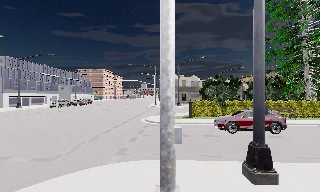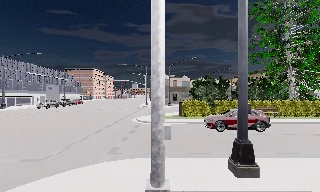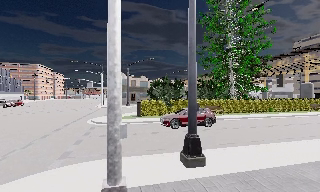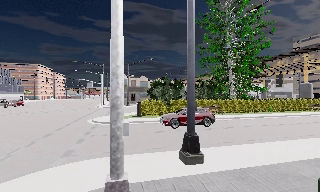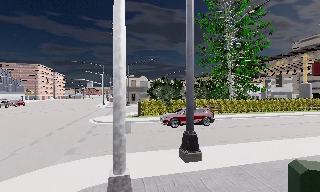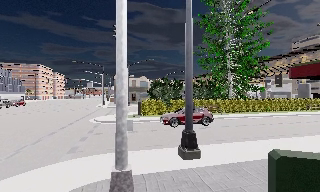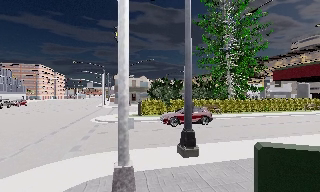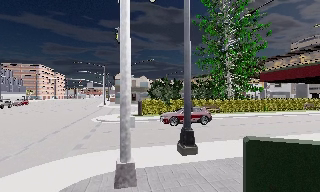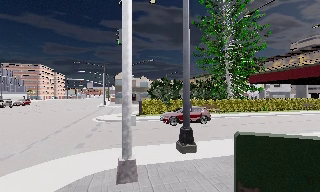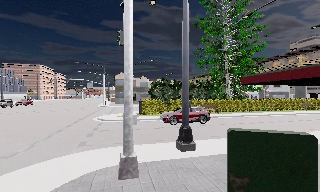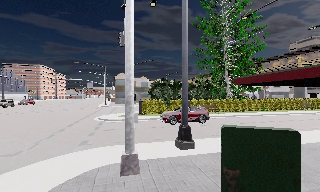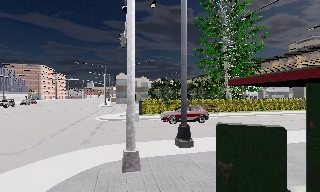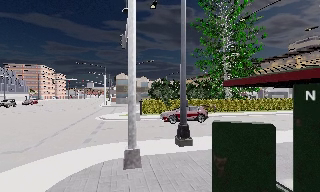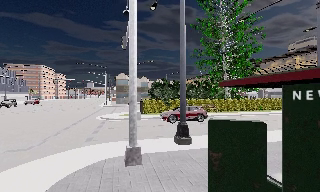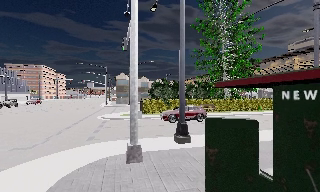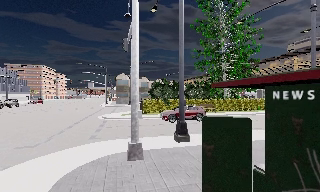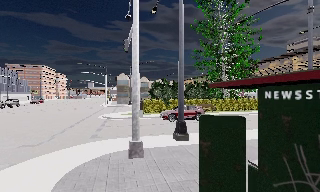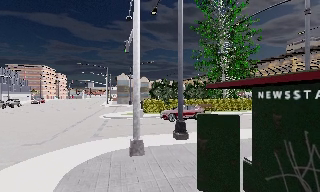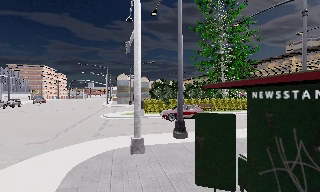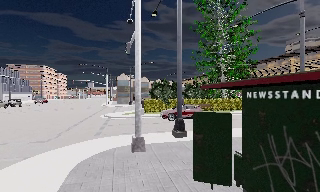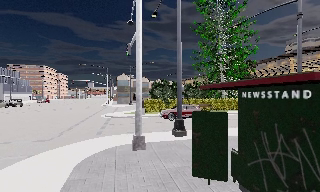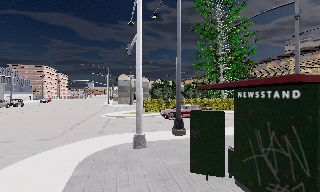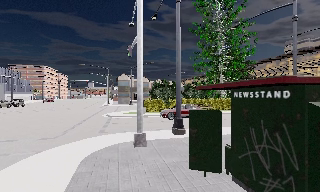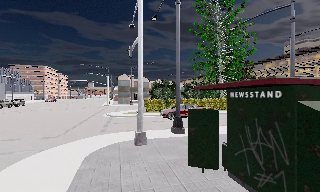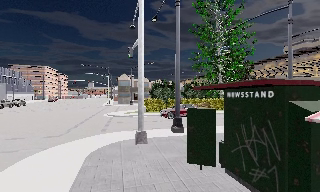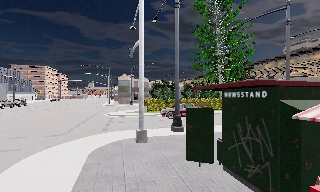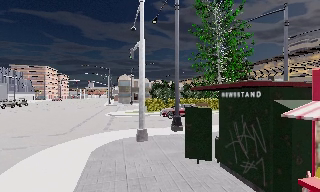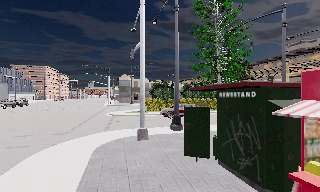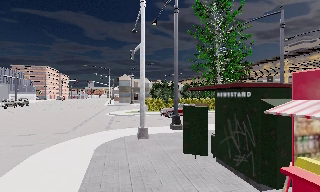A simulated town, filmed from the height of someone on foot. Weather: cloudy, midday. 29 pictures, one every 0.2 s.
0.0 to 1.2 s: The scene slides to the left, as the camera pans about 20 degrees to its right. It travels backward, about 1.5 m, so what stands in front gets smaller.
1.2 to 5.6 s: The camera travels backward, about 5 m, so what stands in front gets smaller.
The film runs backward here.
